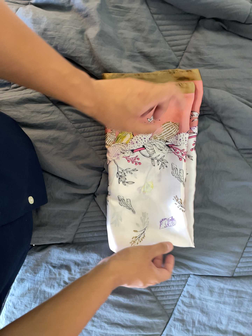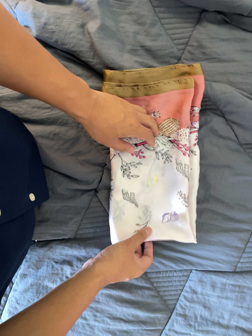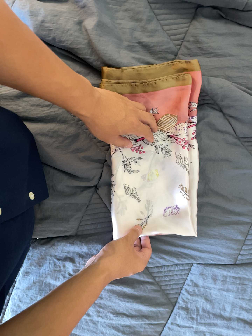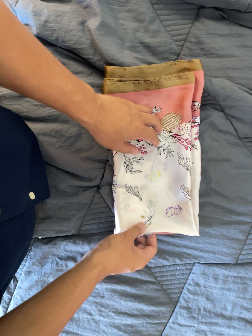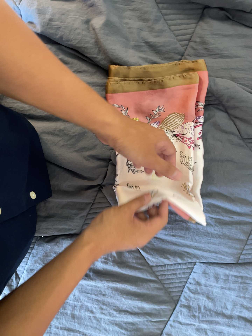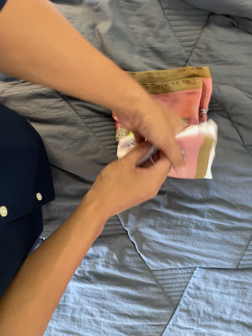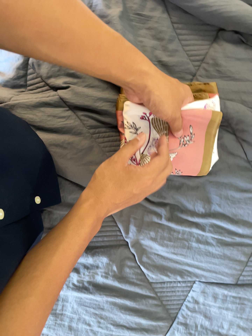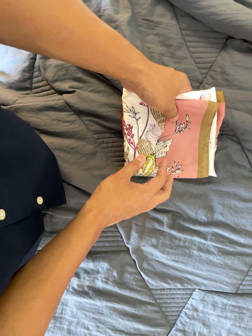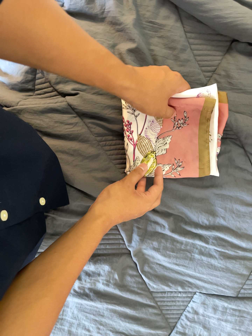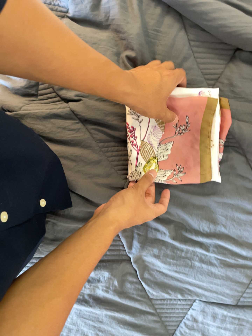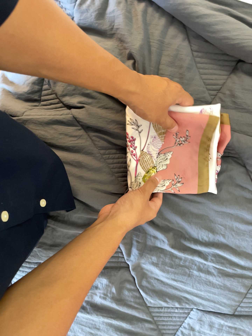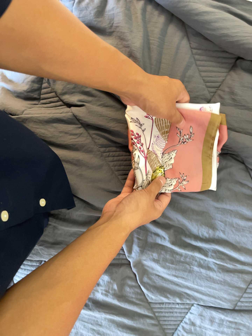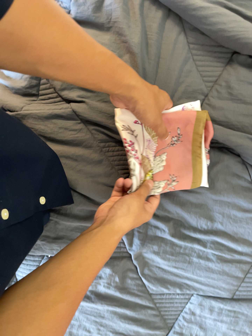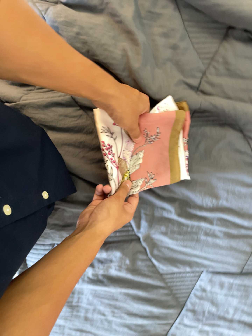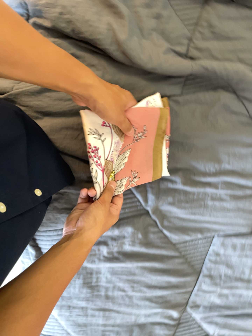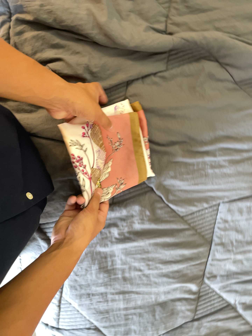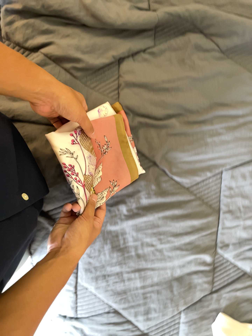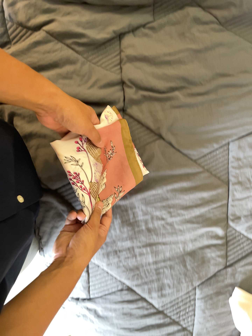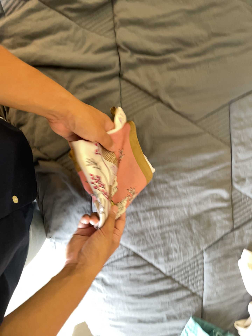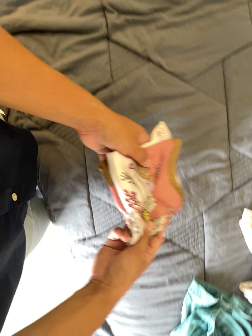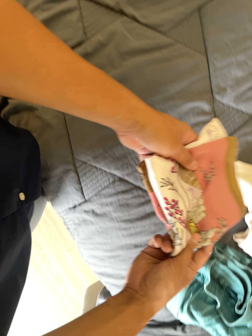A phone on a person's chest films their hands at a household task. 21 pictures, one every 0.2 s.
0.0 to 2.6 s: The camera travels to its left and toward the top of its view, about 10 cm.
2.6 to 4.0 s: The camera travels toward the bottom of its view, about 50 cm, so close, fixed things drift upward. It rolls about its line of sight by about 35 degrees, and the scene rotates counterclockwise.
The film runs forward here.
